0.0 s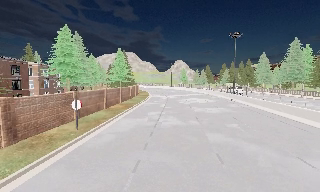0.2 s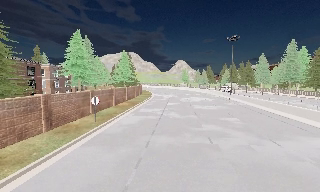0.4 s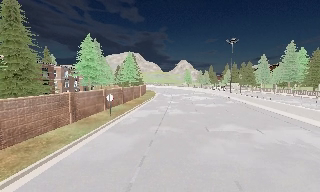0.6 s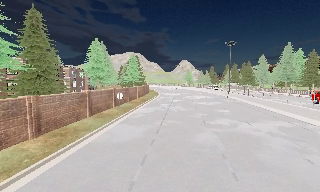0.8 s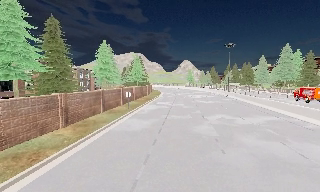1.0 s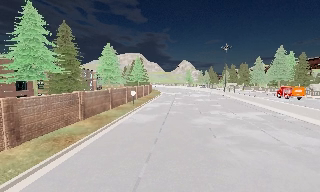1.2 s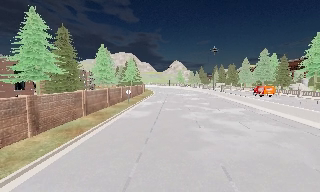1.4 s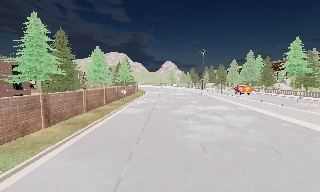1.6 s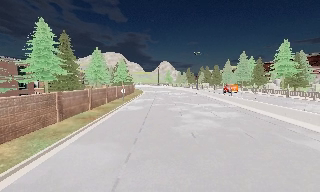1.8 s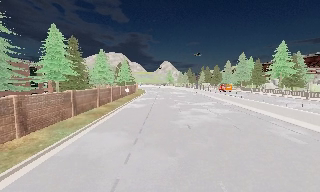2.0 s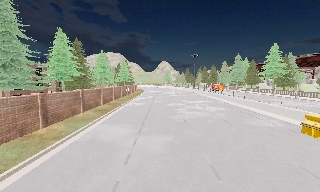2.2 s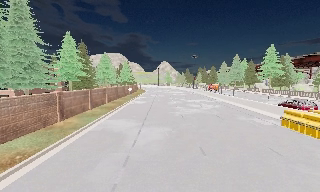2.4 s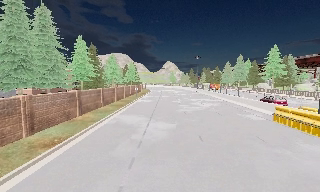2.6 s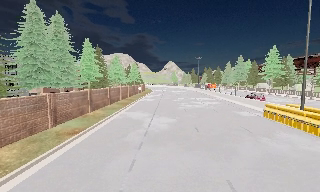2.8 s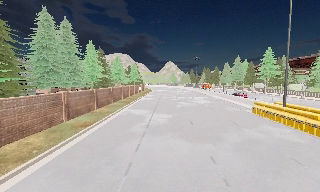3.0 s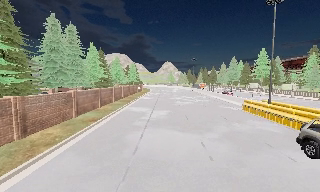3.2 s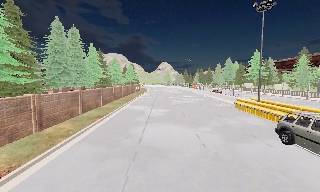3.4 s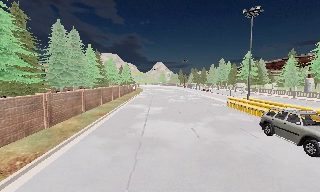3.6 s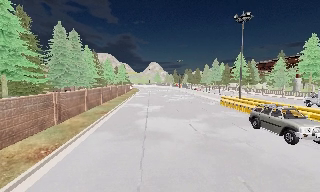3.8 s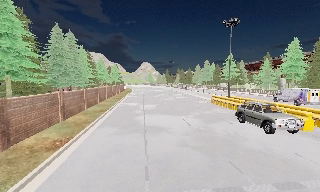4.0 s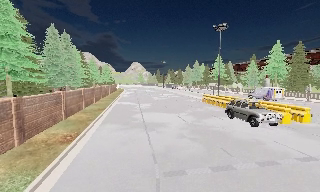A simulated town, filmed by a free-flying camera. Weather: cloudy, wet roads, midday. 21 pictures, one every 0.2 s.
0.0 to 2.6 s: The camera travels backward, about 25 m, so what stands in front gets smaller.
2.6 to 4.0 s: The camera pans to its right, which is clockwise from overhead, by about 15 degrees. It travels backward, about 10 m, so what stands in front gets smaller.
The film runs forward here.
